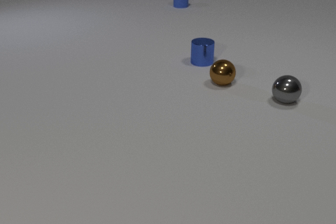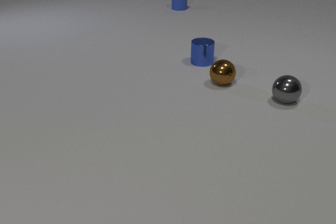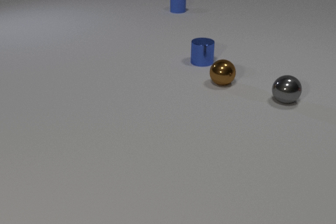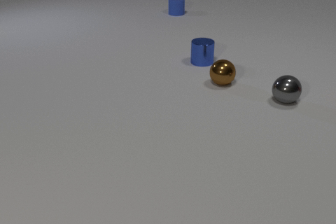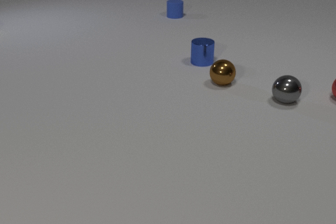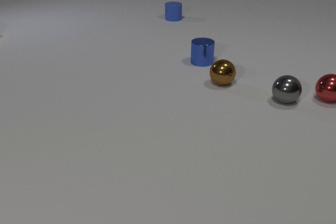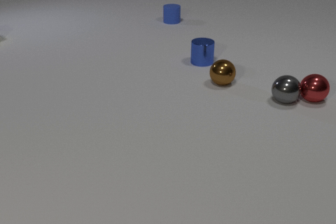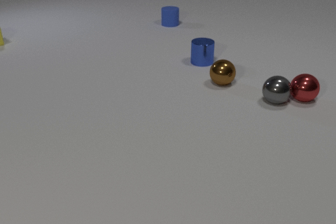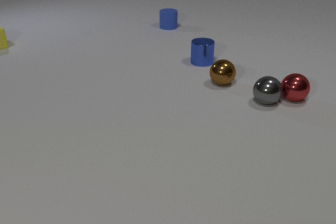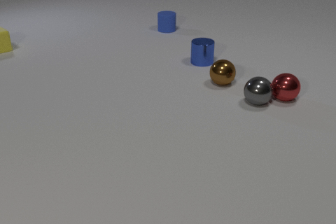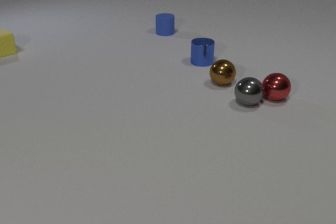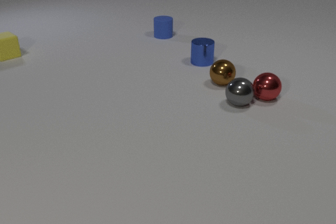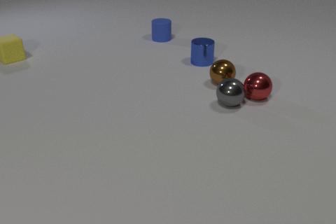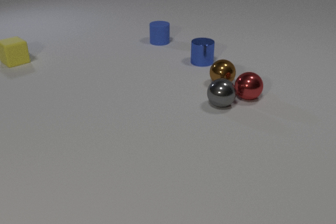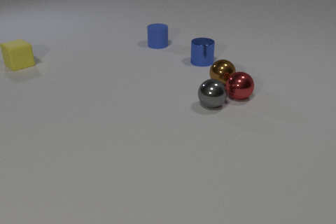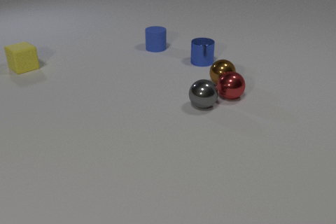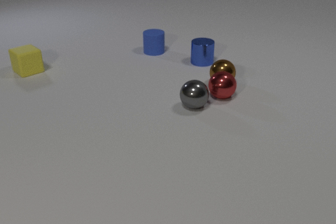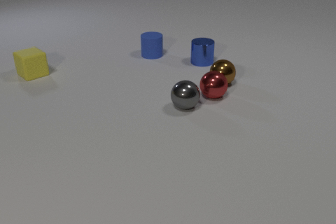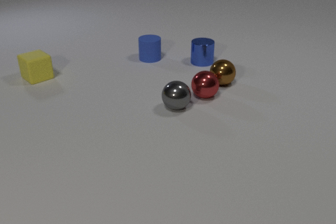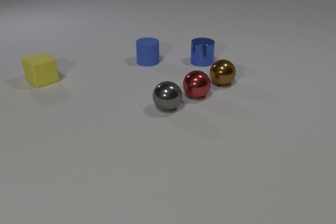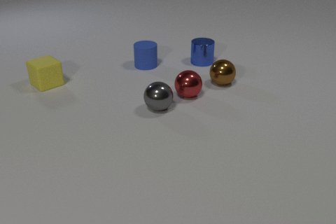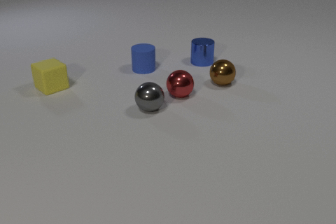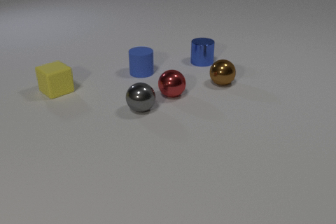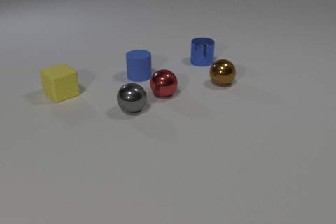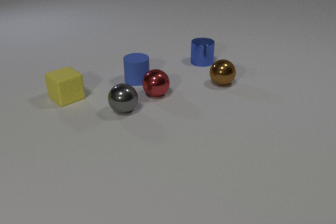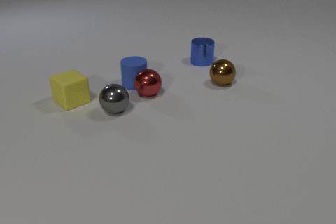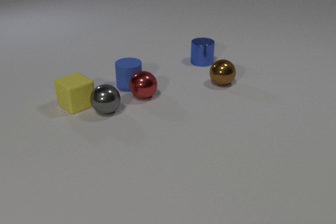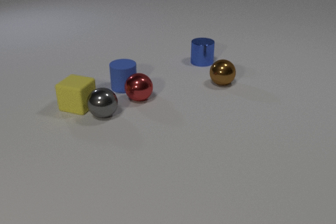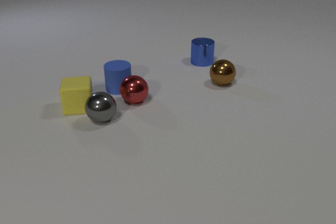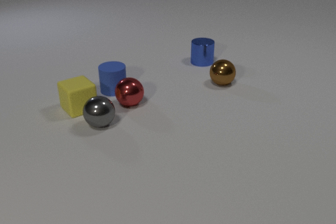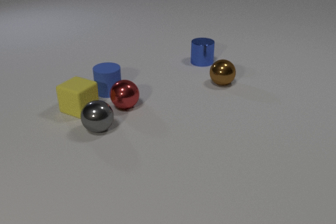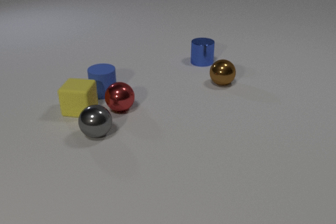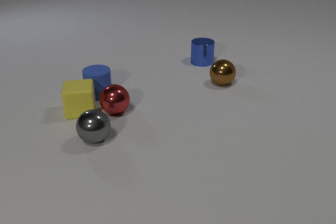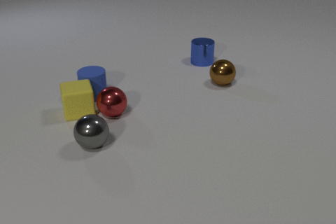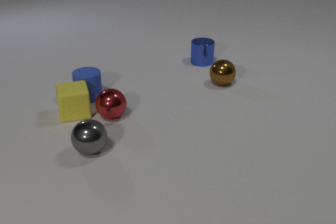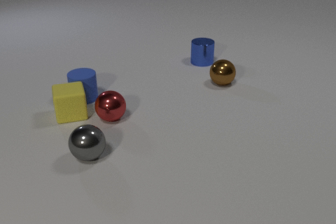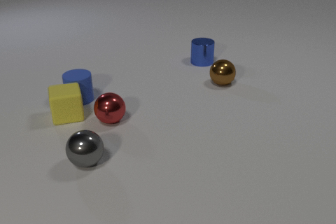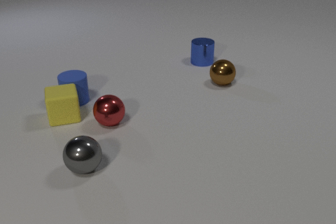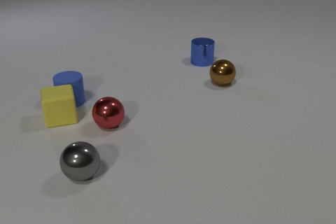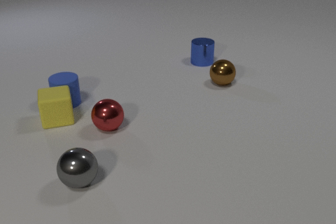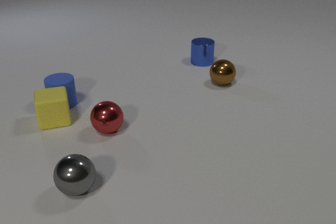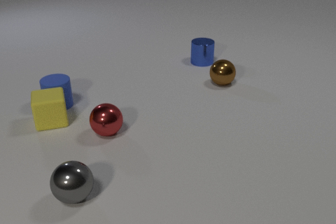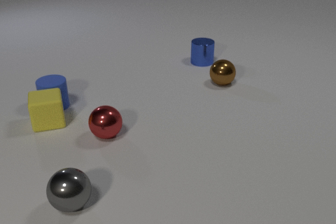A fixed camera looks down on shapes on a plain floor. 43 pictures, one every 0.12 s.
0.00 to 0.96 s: The red metal sphere comes in at the right edge, rolls to the left. The gray metal sphere rolls to the left and toward the camera. The yellow rubber cube comes in at the left edge, slides toward the camera. The blue rubber cylinder slides toward the camera. The red metal sphere and the gray metal sphere collide.
0.96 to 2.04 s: The red metal sphere rolls to the left. The gray metal sphere rolls to the left. The yellow rubber cube slides toward the camera. The blue rubber cylinder slides toward the camera.
2.04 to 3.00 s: The red metal sphere rolls to the left. The gray metal sphere rolls to the left. The yellow rubber cube slides toward the camera and to the right. The blue rubber cylinder slides toward the camera. The red metal sphere and the blue rubber cylinder collide.
3.00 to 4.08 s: The red metal sphere rolls toward the camera and to the left. The gray metal sphere rolls toward the camera. The yellow rubber cube slides toward the camera, spins counterclockwise seen from above by about 150 degrees, its near face sliding to the right. The blue rubber cylinder slides to the left and toward the camera. The gray metal sphere and the yellow rubber cube collide. The red metal sphere and the yellow rubber cube collide.
4.08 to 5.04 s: The red metal sphere rolls toward the camera. The gray metal sphere rolls toward the camera. The yellow rubber cube slides to the left and toward the camera. The blue rubber cylinder slides to the left.
How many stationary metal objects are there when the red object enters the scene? 3.
Are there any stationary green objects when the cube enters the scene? no.
What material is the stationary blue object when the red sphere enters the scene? metal.
